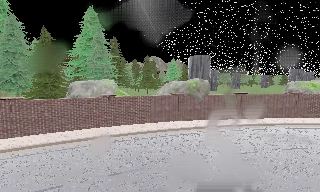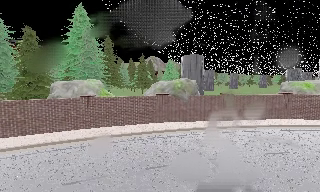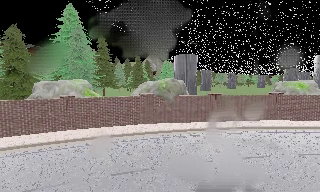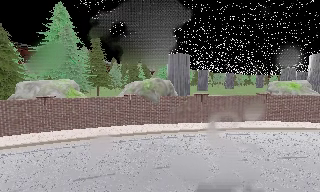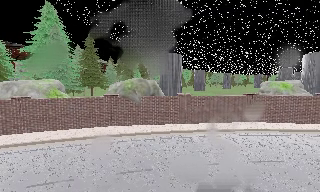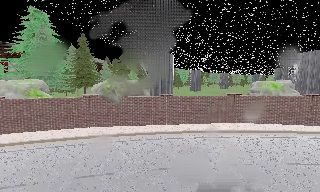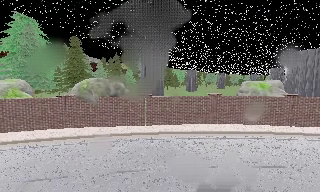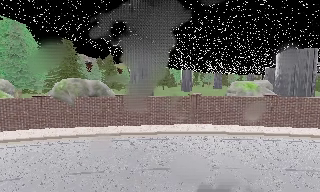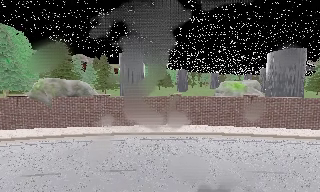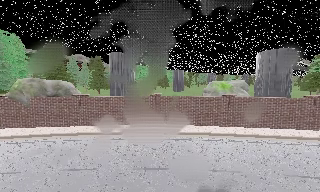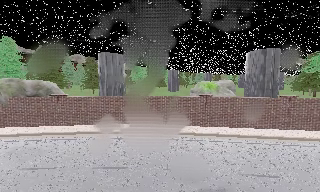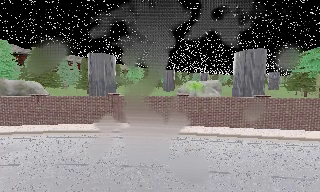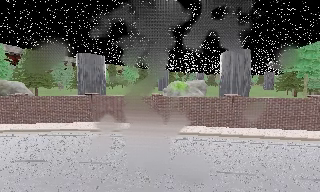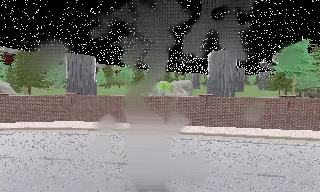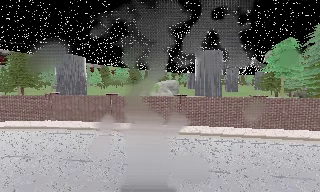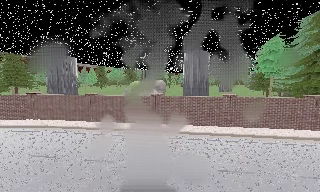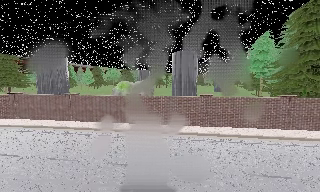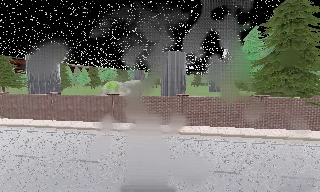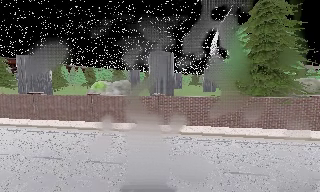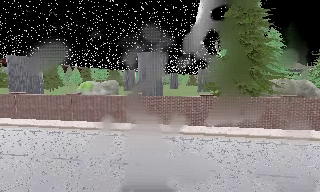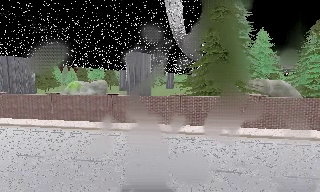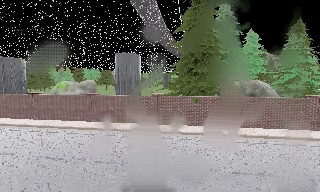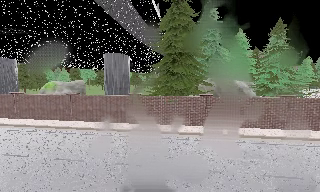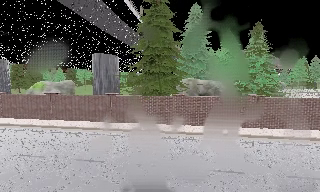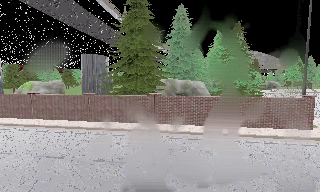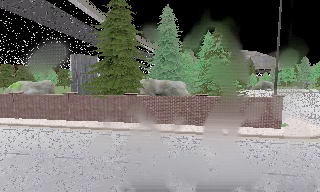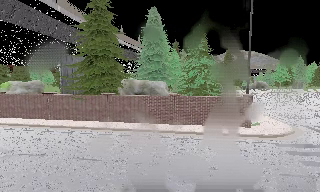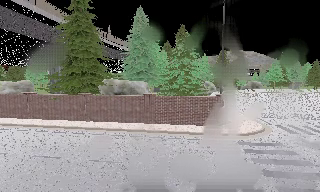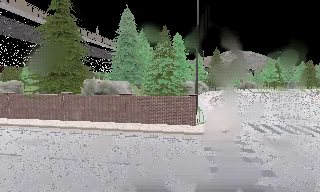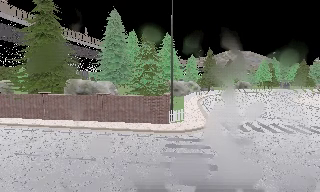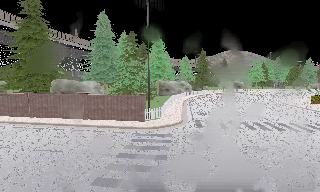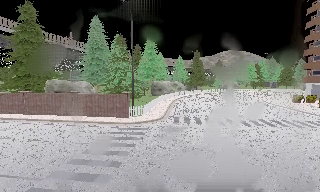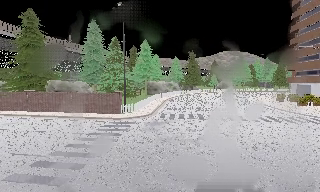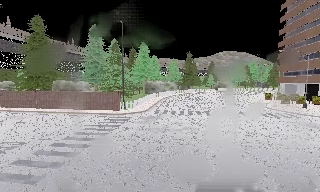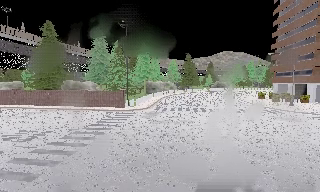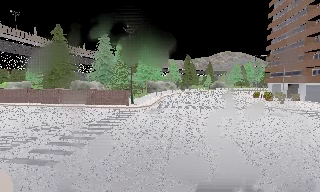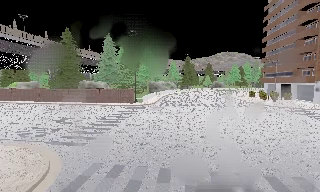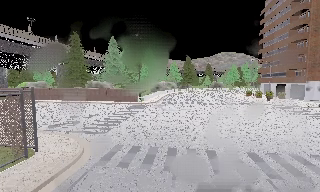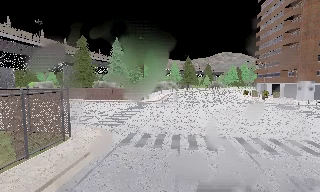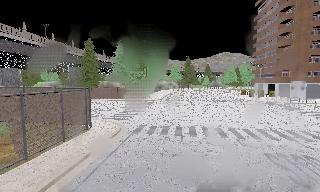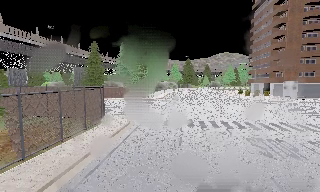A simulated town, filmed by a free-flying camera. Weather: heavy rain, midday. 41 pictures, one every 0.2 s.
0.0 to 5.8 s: The camera travels to its right, about 55 m, so close, fixed things drift to the left.
5.8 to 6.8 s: The camera travels backward and to its right, about 11 m, so what stands in front gets smaller.
6.8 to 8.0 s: The camera travels backward, about 13 m, so what stands in front gets smaller.
The film runs forward here.
